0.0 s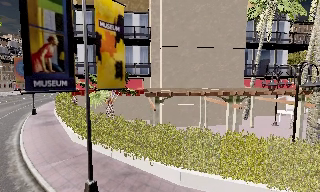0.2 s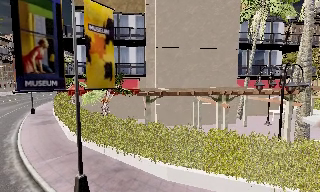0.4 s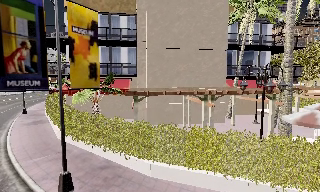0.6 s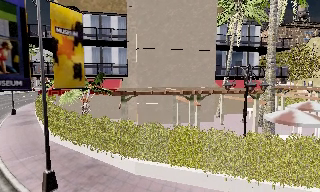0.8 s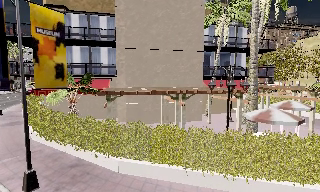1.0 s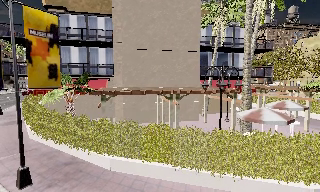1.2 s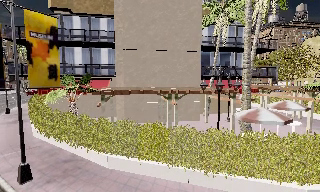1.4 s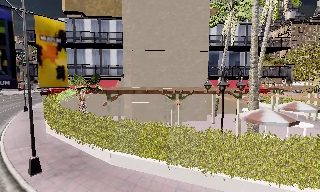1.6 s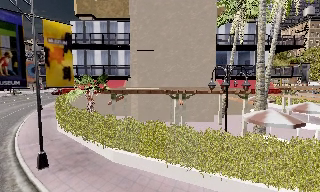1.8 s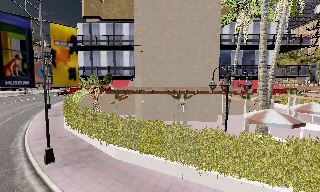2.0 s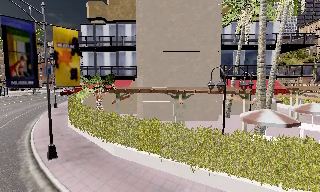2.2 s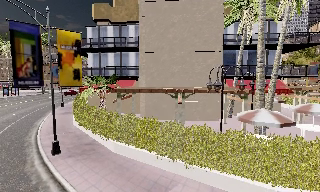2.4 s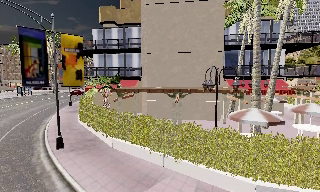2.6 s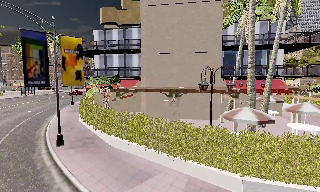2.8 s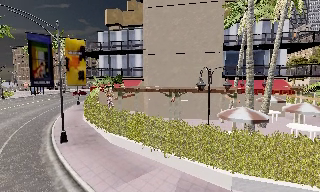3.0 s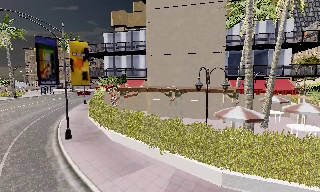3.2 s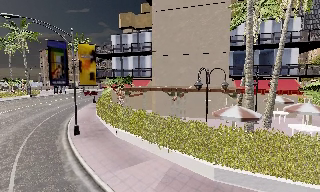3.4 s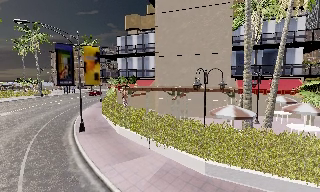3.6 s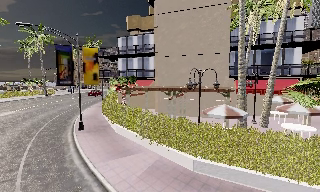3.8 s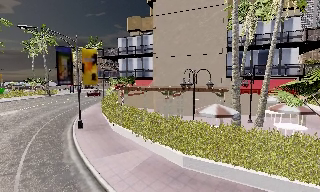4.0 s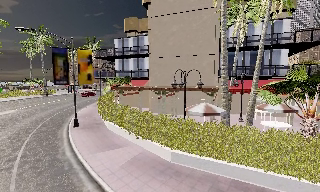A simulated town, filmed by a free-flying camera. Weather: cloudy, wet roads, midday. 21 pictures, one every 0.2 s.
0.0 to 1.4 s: The camera travels to its right and backward, about 3.5 m, so close, fixed things drift to the left.
1.4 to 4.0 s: The camera pans to its left, which is counterclockwise from overhead, by about 25 degrees. It travels to its right and backward, about 8 m.
The film runs backward here.
